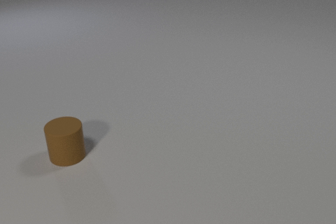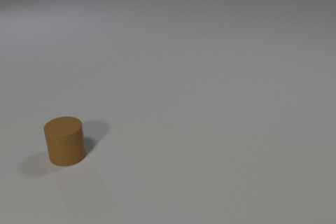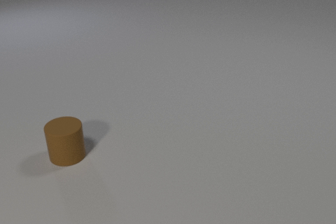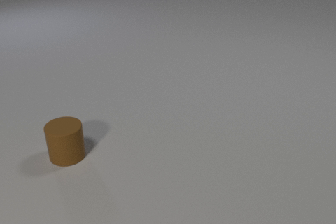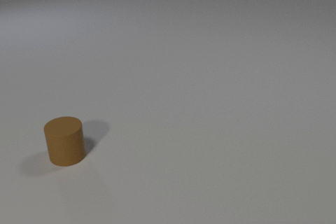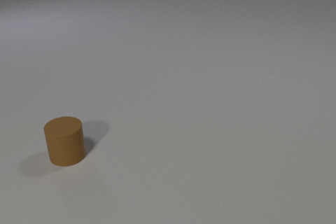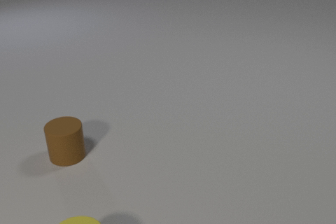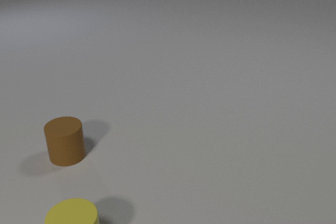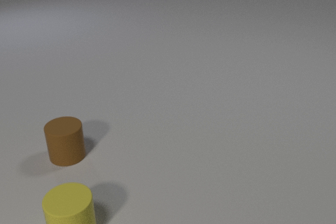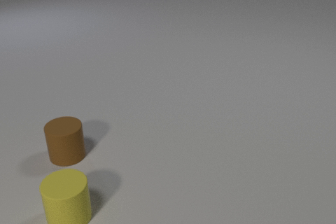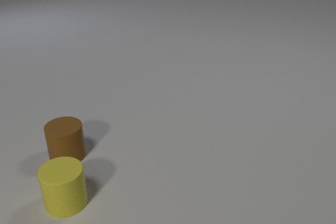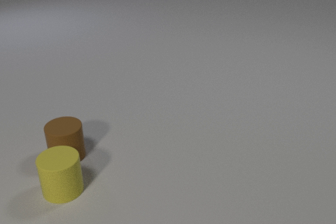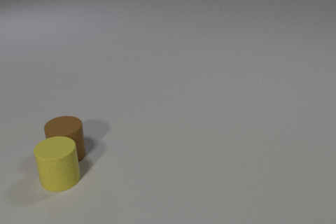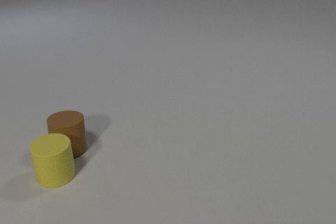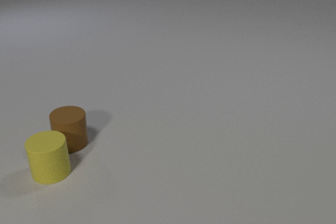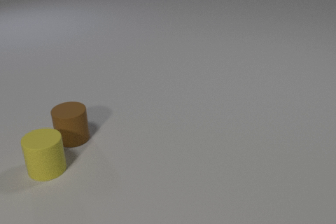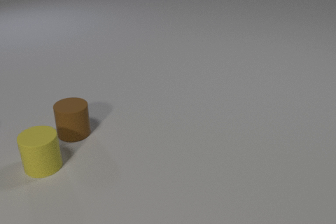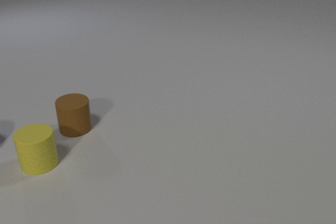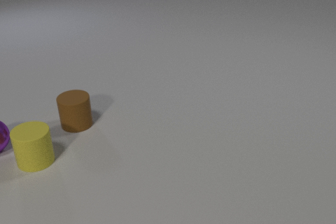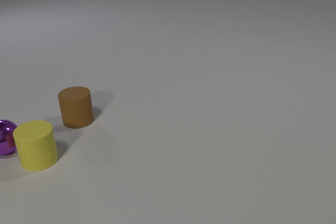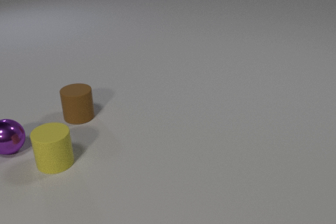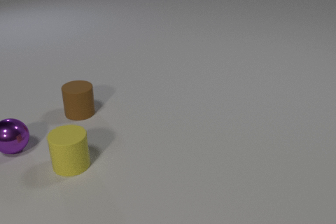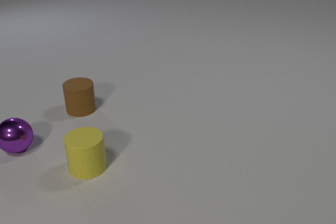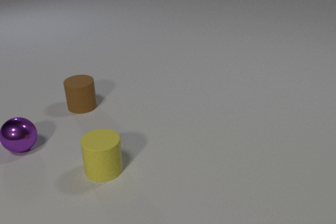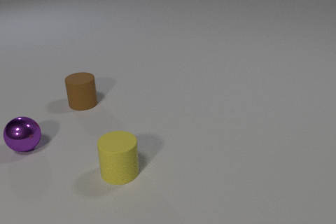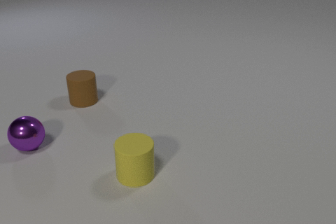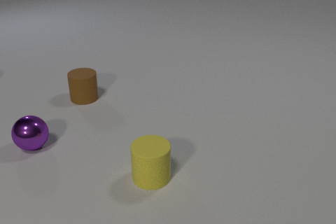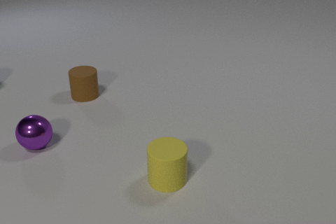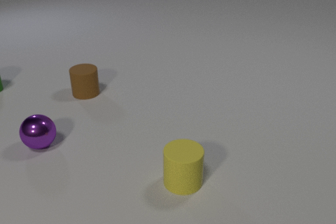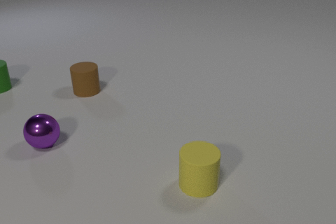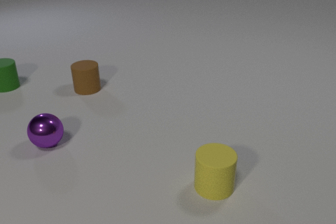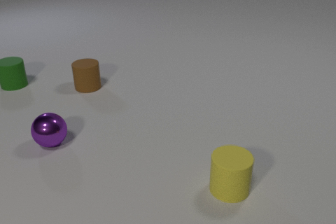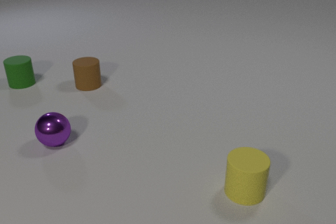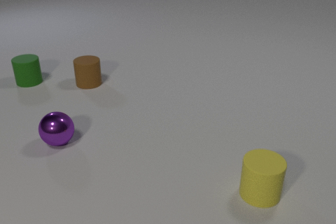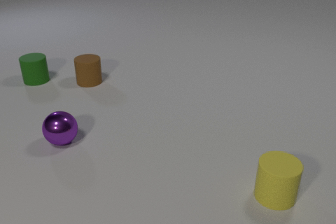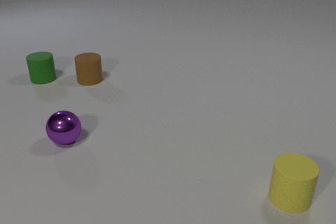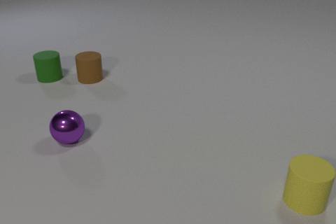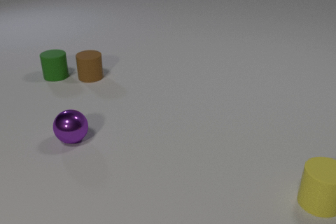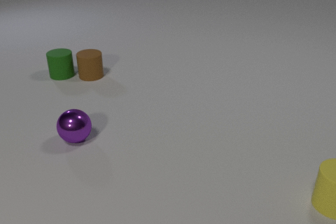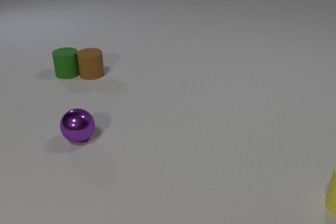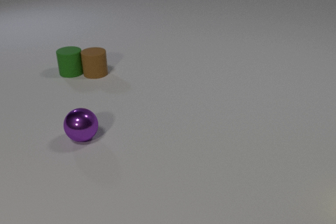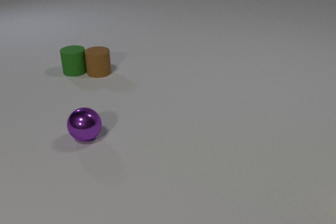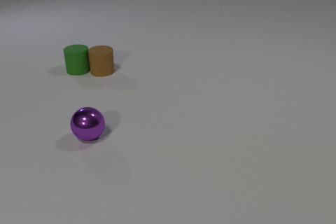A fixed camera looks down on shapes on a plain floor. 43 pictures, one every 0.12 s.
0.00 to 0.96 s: The yellow rubber cylinder comes in at the bottom edge, slides away from the camera.
0.96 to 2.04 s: The yellow rubber cylinder slides away from the camera. The brown rubber cylinder slides away from the camera. The yellow rubber cylinder and the brown rubber cylinder collide.
2.04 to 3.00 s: The yellow rubber cylinder slides to the right and toward the camera. The brown rubber cylinder slides away from the camera. The purple metal sphere comes in at the left edge, rolls to the right. The yellow rubber cylinder and the purple metal sphere collide.
3.00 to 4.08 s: The yellow rubber cylinder slides to the right. The brown rubber cylinder slides away from the camera. The purple metal sphere rolls to the right. The green rubber cylinder comes in at the left edge, slides to the right.
4.08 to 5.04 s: The yellow rubber cylinder slides to the right, leaves at the right edge. The brown rubber cylinder slides away from the camera and to the right. The purple metal sphere rolls to the right. The green rubber cylinder slides to the right. The brown rubber cylinder and the green rubber cylinder collide.
What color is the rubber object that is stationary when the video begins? brown.
How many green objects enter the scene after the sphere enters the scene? 1.
What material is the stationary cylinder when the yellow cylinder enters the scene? rubber.
